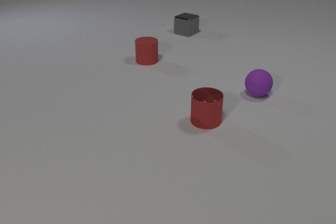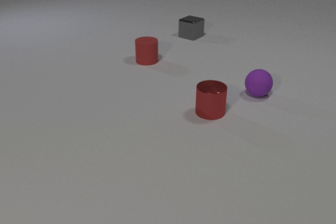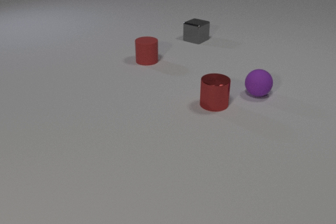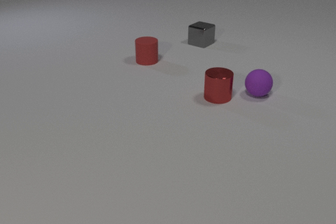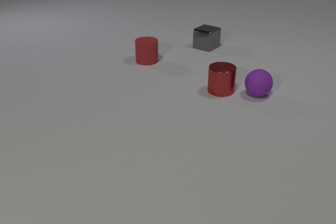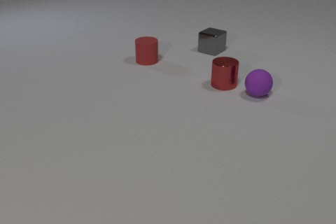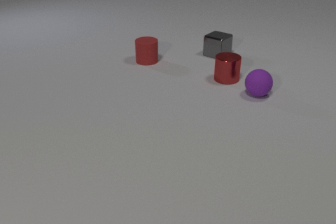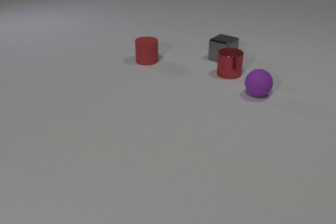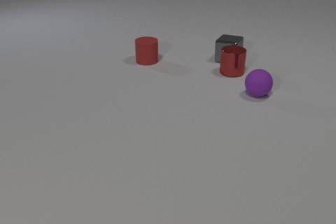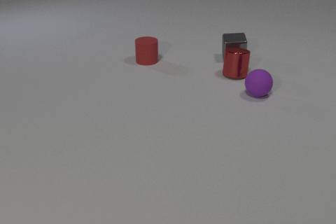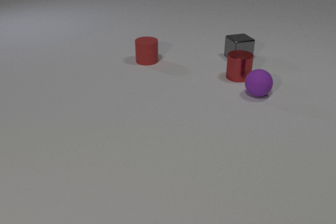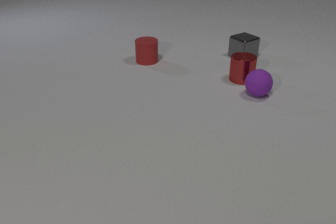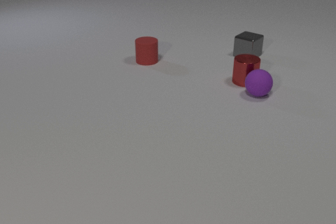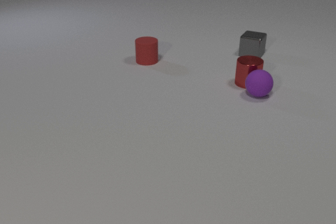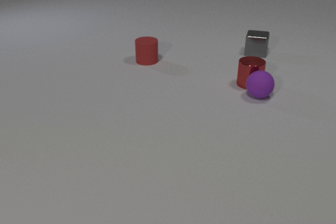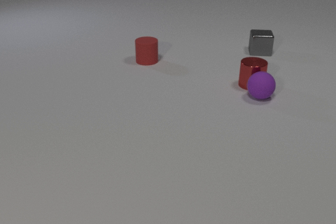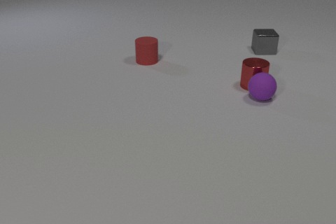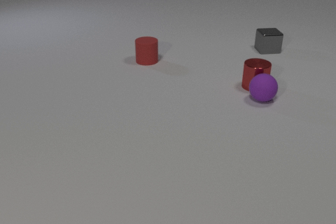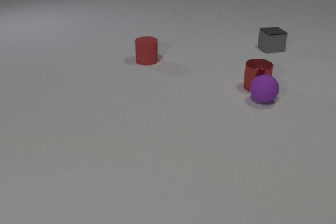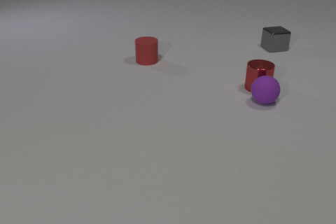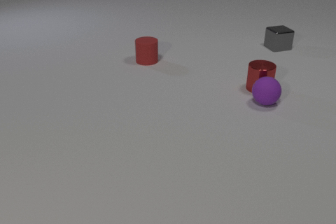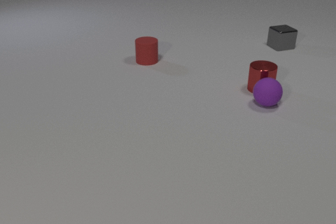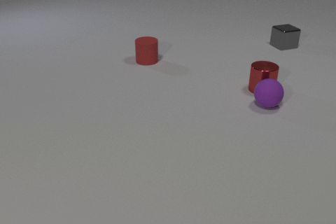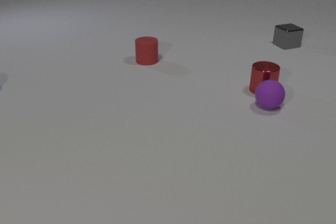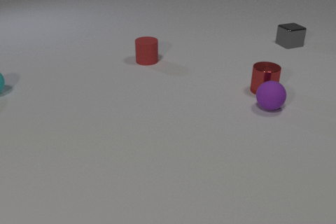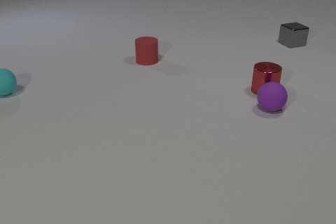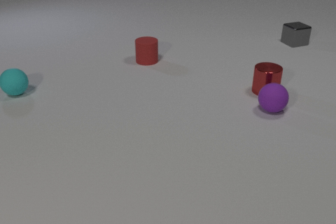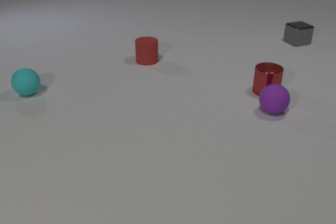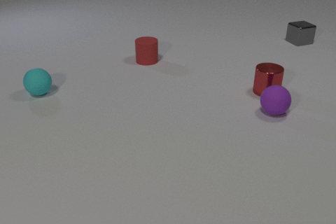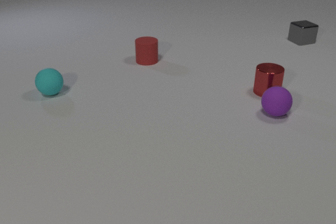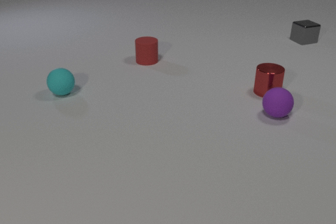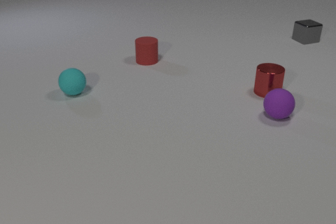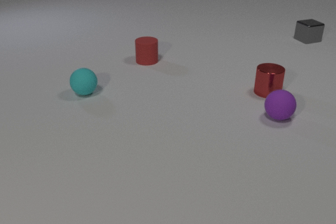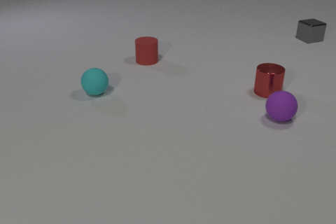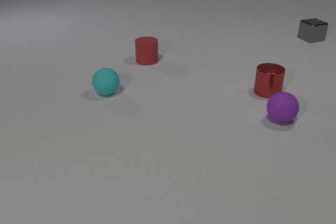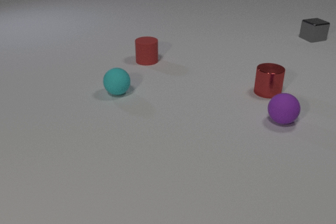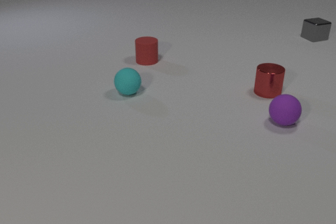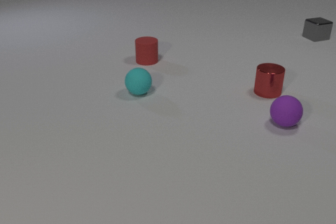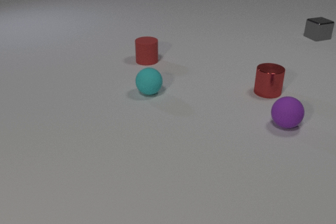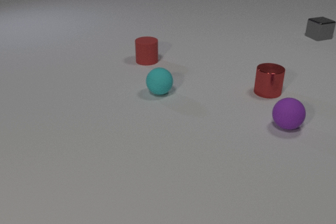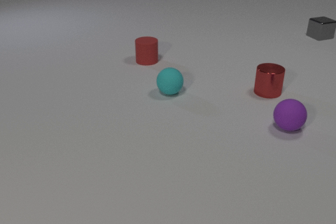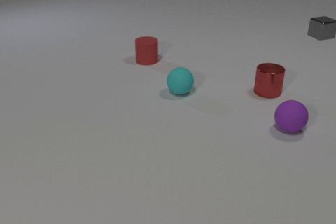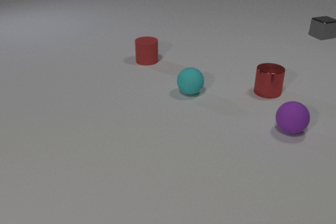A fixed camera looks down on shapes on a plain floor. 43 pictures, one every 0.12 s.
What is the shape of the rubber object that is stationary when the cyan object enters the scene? cylinder.
Are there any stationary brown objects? no.
What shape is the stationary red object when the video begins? cylinder.
0.00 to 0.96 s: The gray metal cube slides toward the camera and to the right. The red metal cylinder slides away from the camera. The gray metal cube and the red metal cylinder collide.
0.96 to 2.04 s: The gray metal cube slides to the right and away from the camera, spins counterclockwise seen from above by about 120 degrees, its near face sliding to the right. The red metal cylinder slides toward the camera and to the right. The purple rubber sphere rolls toward the camera. The red metal cylinder and the purple rubber sphere collide.
2.04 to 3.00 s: The gray metal cube slides away from the camera and to the right. The red metal cylinder slides to the right and toward the camera. The purple rubber sphere rolls toward the camera and to the right. The cyan rubber sphere comes in at the left edge, rolls to the right and toward the camera.
3.00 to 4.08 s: The gray metal cube slides away from the camera and to the right. The purple rubber sphere rolls toward the camera and to the right. The cyan rubber sphere rolls to the right.
4.08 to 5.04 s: The gray metal cube slides away from the camera and to the right. The purple rubber sphere rolls toward the camera and to the right. The cyan rubber sphere rolls to the right.
